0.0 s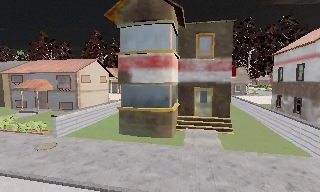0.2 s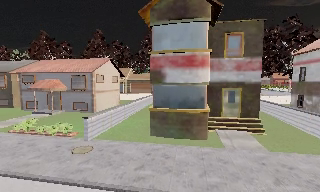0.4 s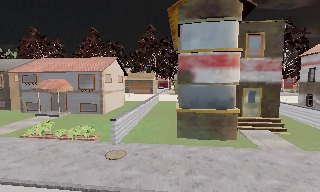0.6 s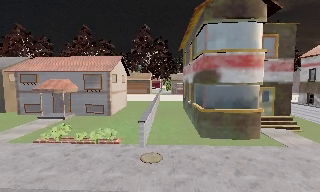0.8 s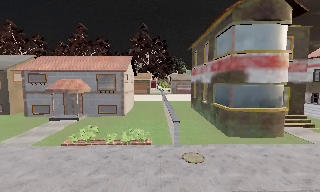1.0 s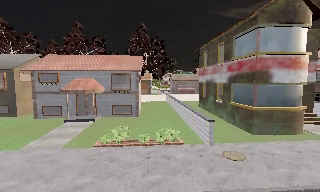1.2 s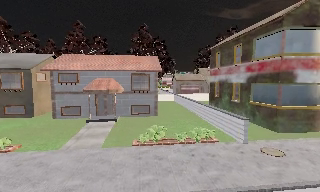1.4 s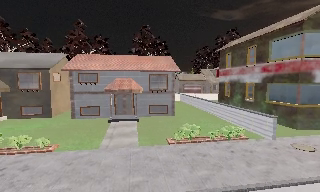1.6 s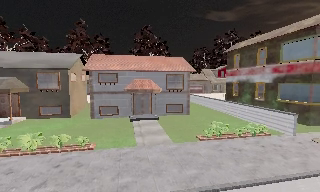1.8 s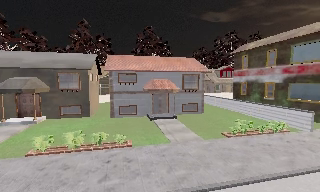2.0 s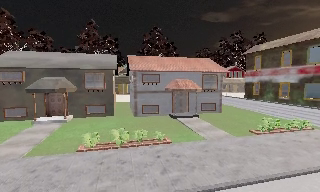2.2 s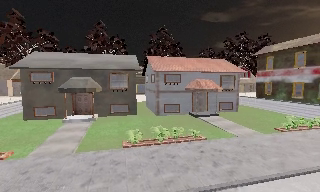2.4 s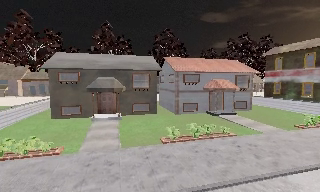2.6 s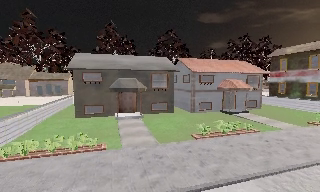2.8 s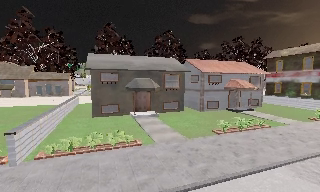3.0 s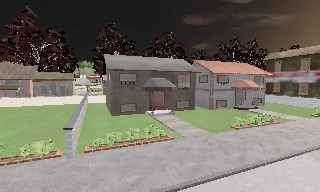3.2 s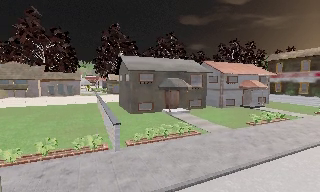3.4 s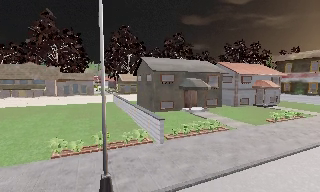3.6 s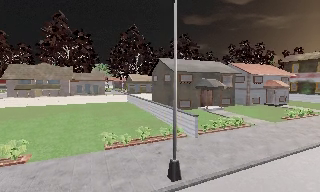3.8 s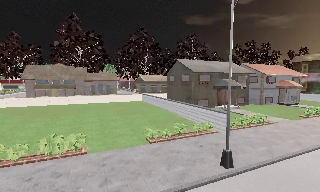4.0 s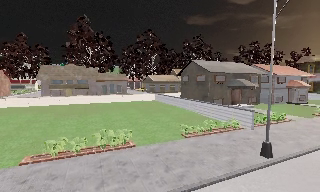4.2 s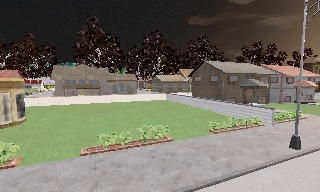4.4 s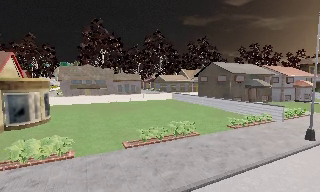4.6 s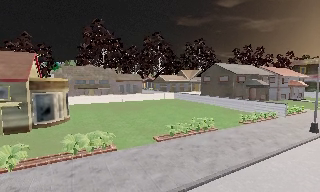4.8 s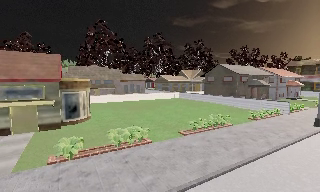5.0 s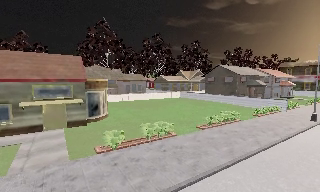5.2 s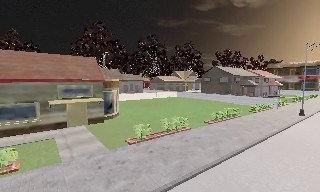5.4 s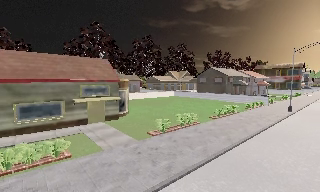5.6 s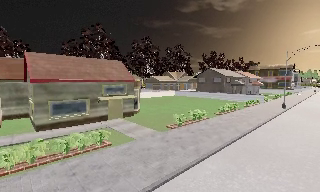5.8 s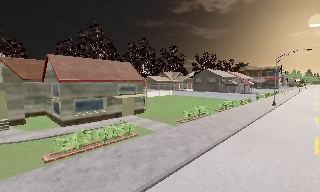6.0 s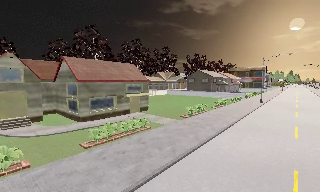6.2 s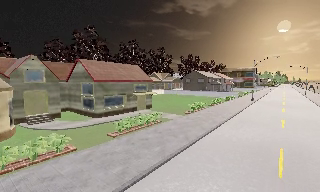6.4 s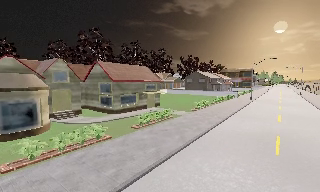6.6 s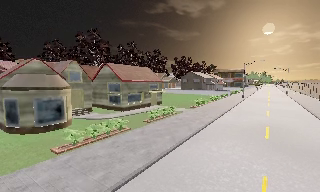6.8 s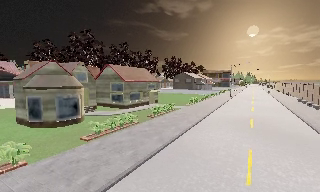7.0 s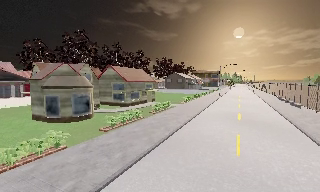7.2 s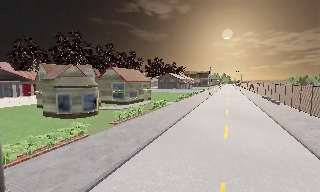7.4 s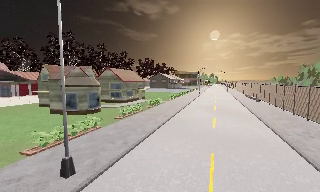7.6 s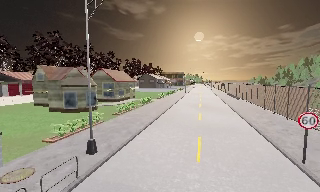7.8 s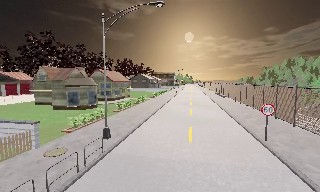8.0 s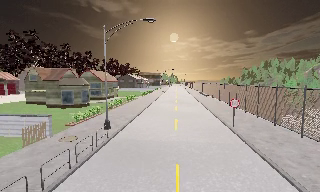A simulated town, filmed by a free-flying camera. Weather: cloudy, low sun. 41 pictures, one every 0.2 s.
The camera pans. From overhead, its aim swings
clockwise.
0.0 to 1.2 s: The camera pans to its right, which is clockwise from overhead, by about 20 degrees. It travels to its left, about 14 m, so close, fixed things drift to the right.
1.2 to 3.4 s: The camera pans to its right, which is clockwise from overhead, by about 15 degrees. It travels to its left, about 25 m, so close, fixed things drift to the right.
3.4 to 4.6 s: The camera travels to its left and backward, about 14 m, so close, fixed things drift to the right.
4.6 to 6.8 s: The camera pans to its right, which is clockwise from overhead, by about 30 degrees. It travels to its left and backward, about 25 m, so close, fixed things drift to the right.
6.8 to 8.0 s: The camera pans to its right, which is clockwise from overhead, by about 25 degrees. It travels backward, about 14 m, so what stands in front gets smaller.
The film runs backward here.
